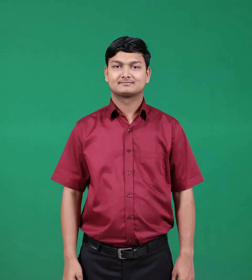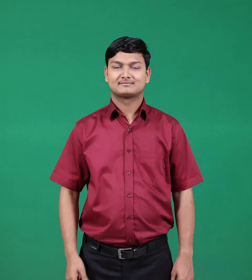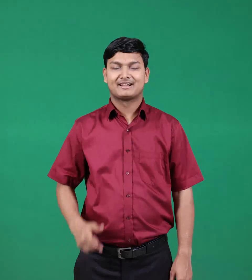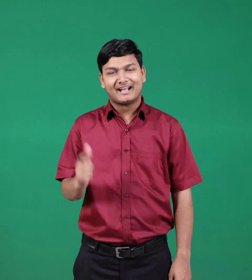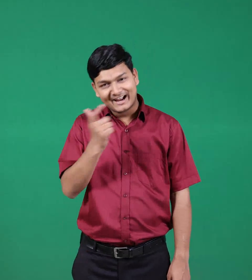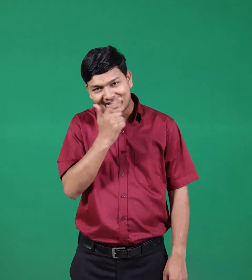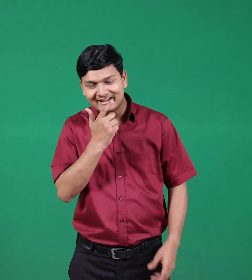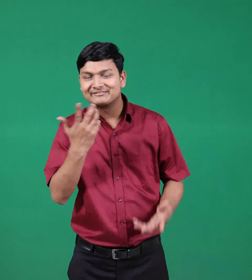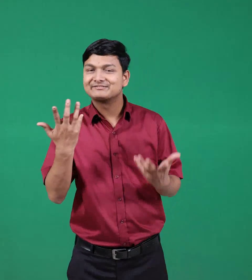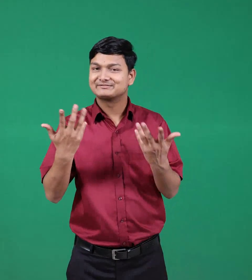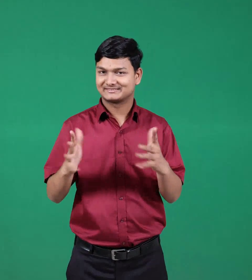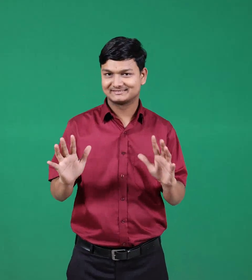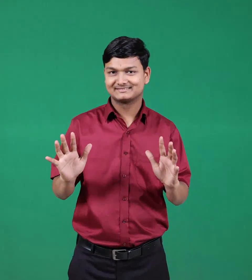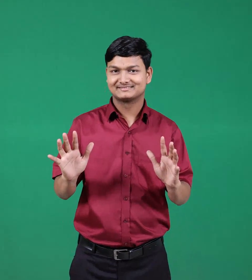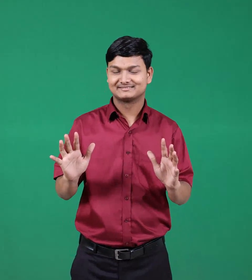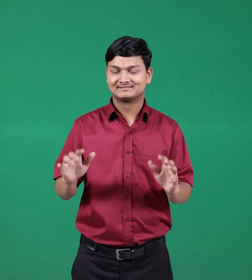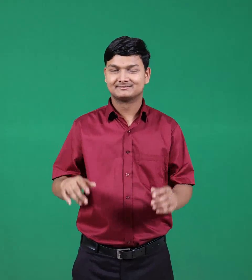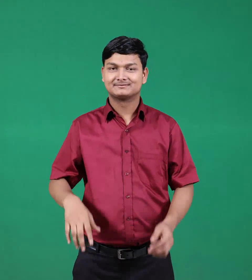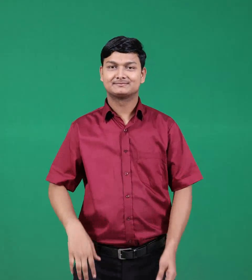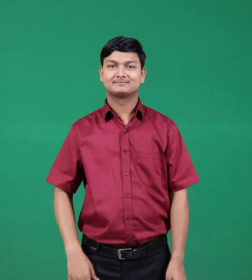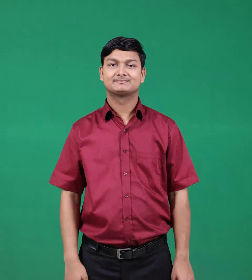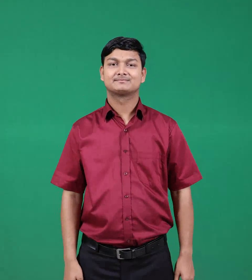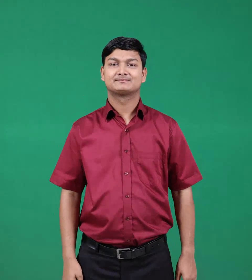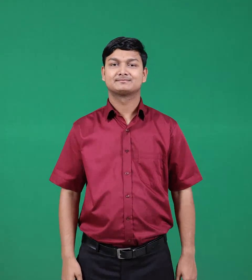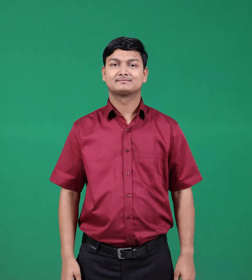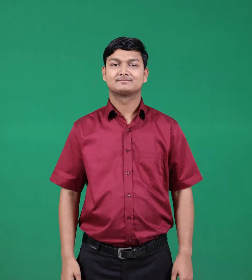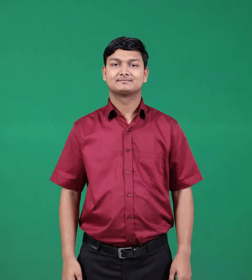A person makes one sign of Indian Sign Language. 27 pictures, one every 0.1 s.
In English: laughed
